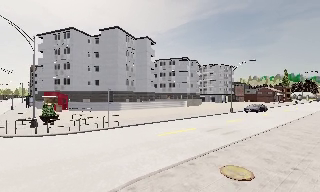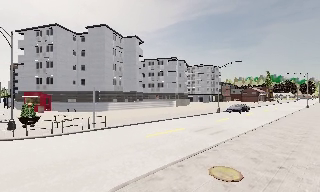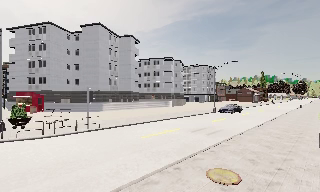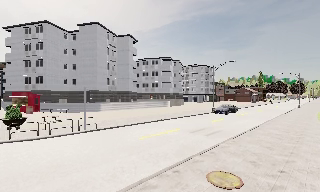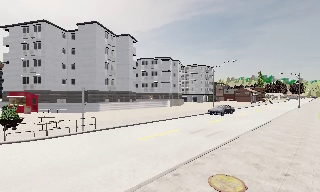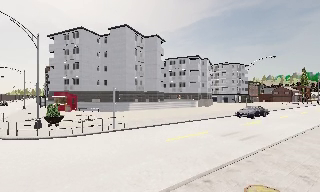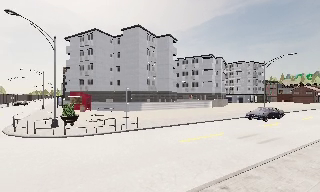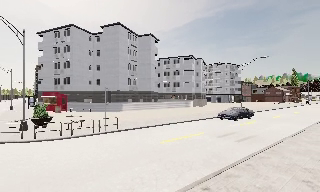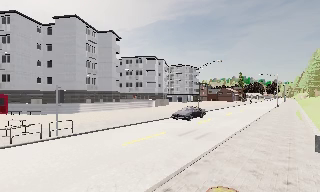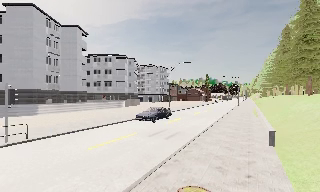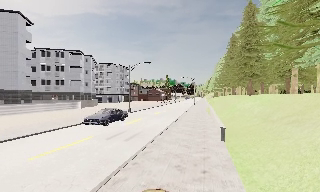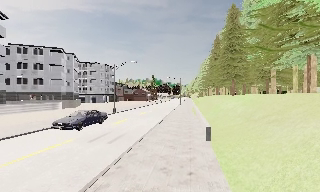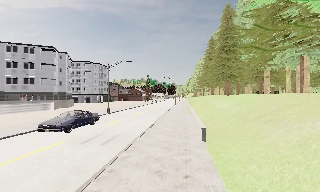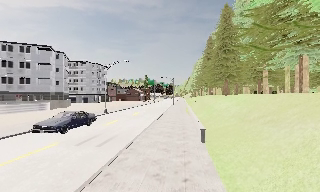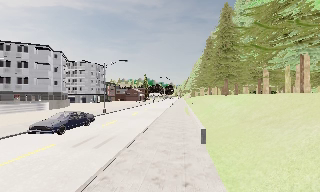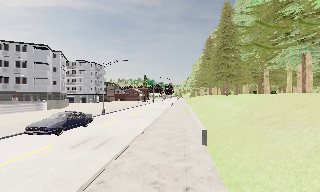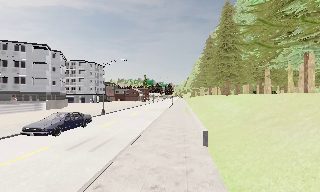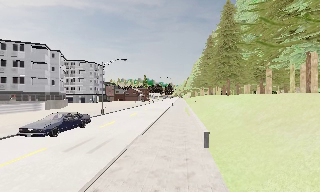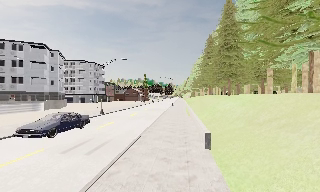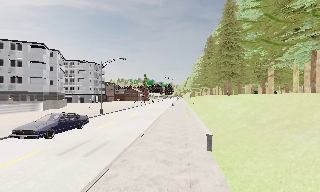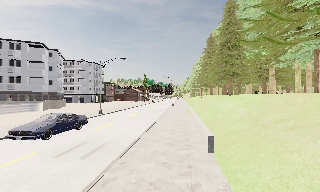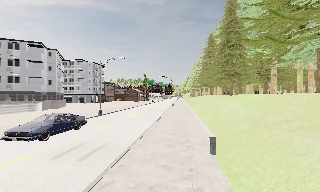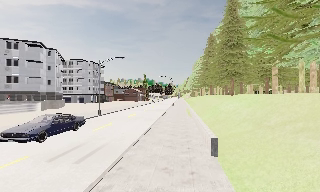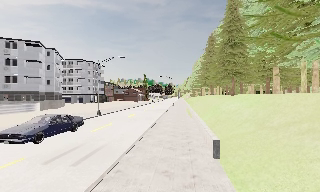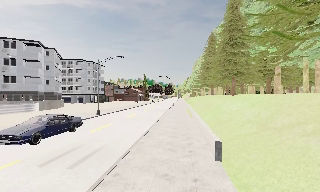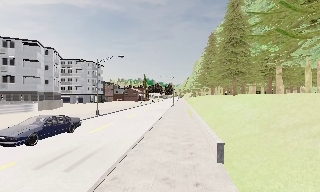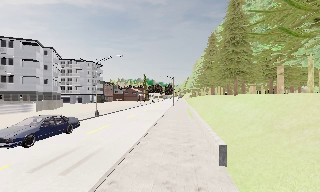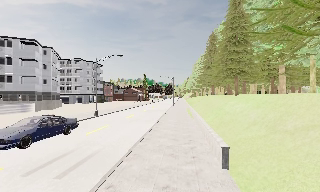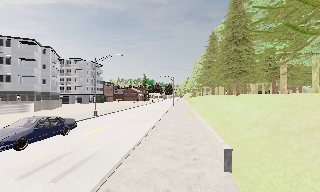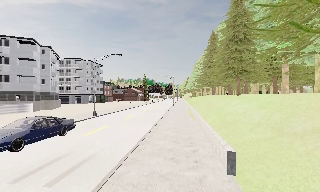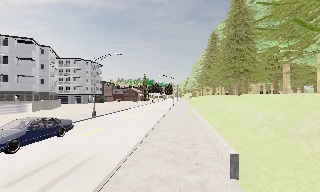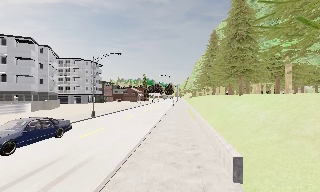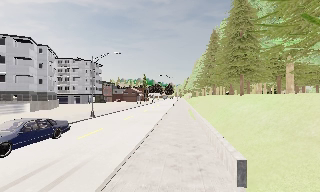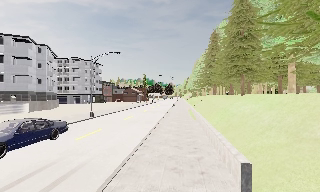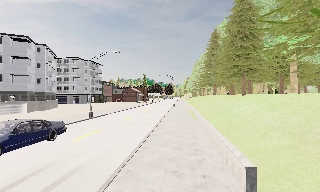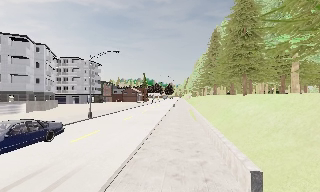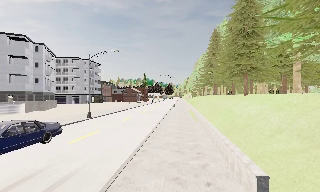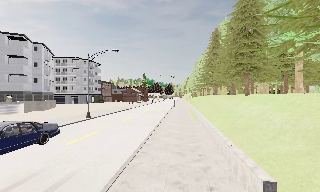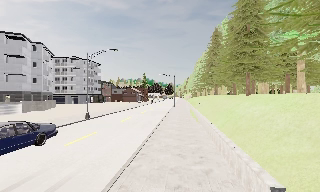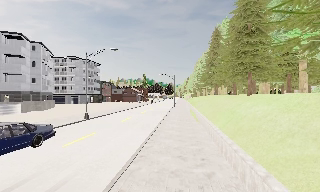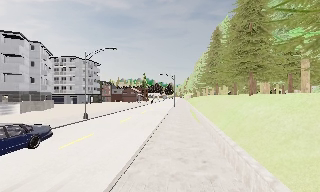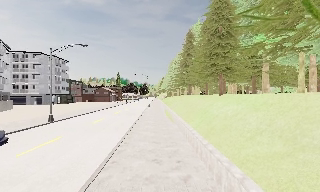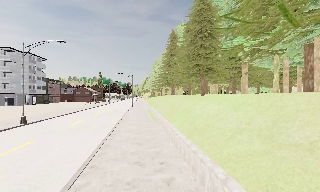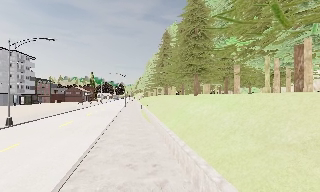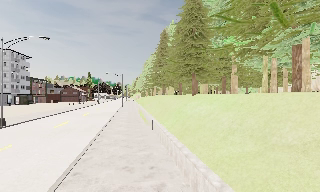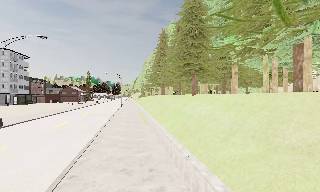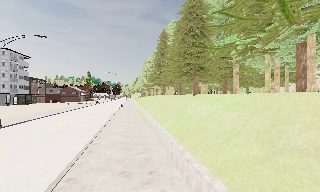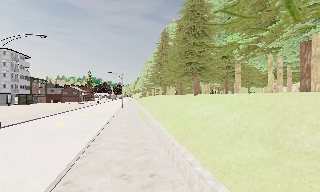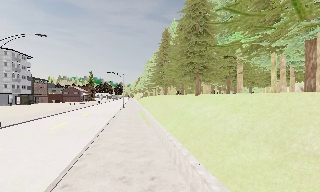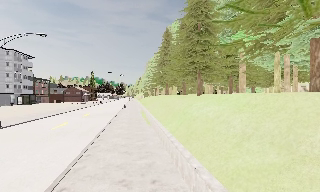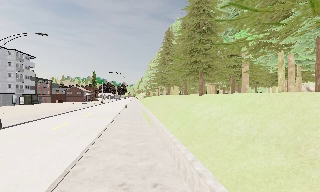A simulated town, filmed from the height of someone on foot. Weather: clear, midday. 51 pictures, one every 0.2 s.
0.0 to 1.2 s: The camera travels forward, about 1.5 m, so what stands in front looms larger.
1.2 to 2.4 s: The camera swings to its right by about 50 degrees, and the scene slides to the left. It travels forward, about 1.5 m.
2.4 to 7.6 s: The camera travels forward, about 6 m, so what stands in front looms larger.
7.6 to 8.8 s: The camera swings to its right by about 20 degrees, and the scene slides to the left. It travels forward, about 1 m, so what stands in front looms larger.
8.8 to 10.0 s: The camera travels forward, about 1 m, so what stands in front looms larger.
The film runs forward here.
